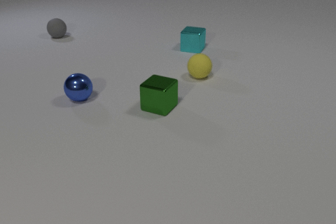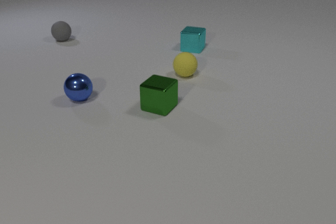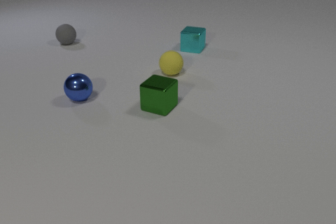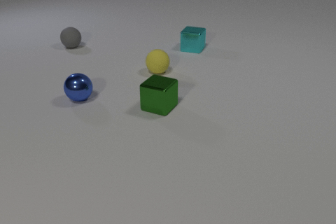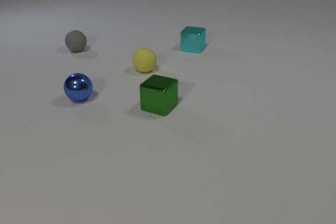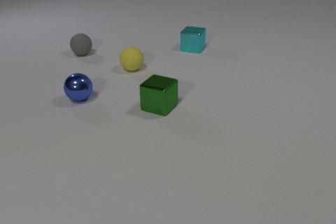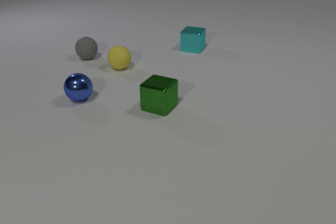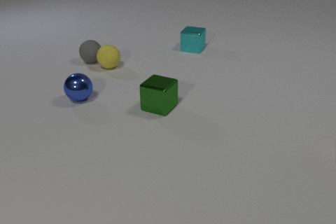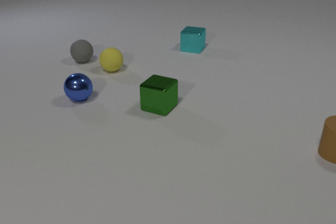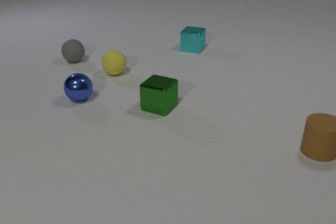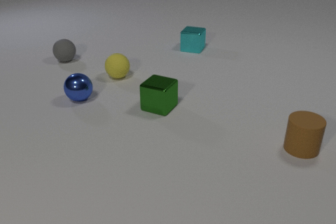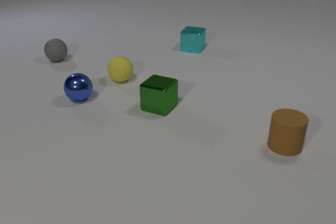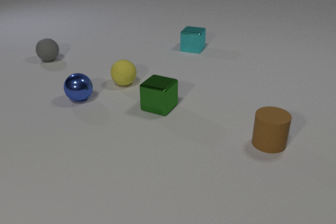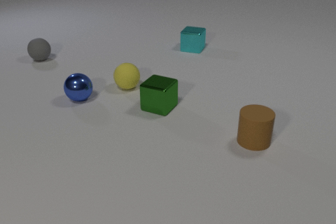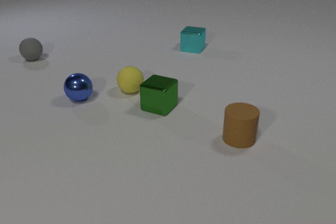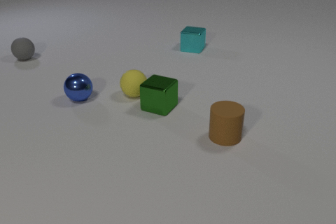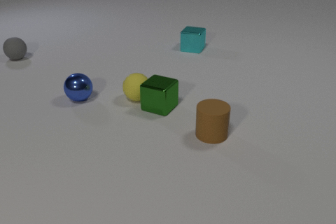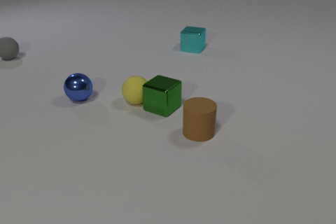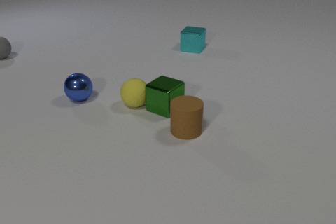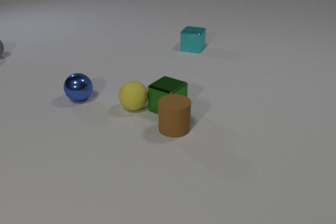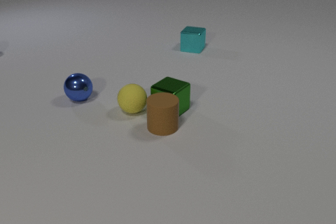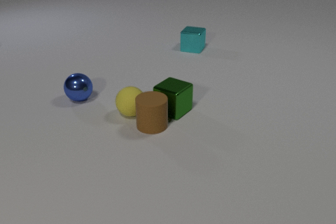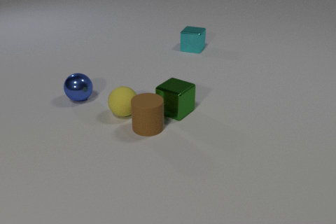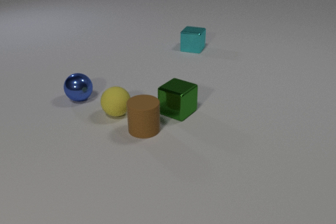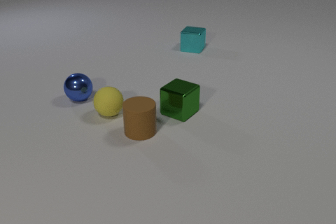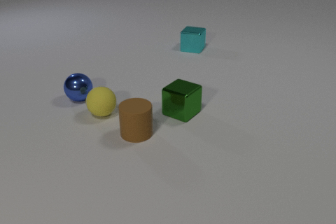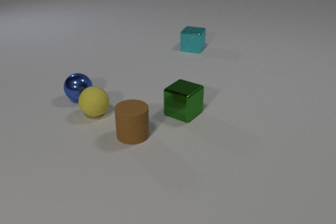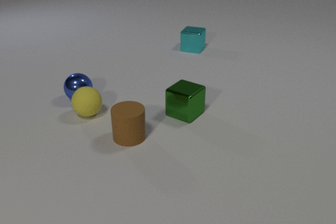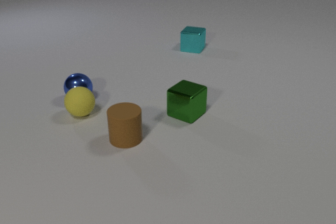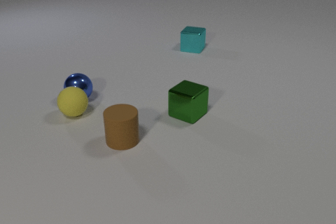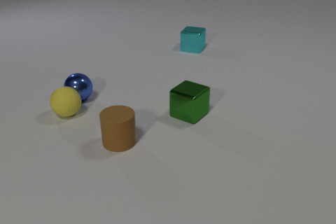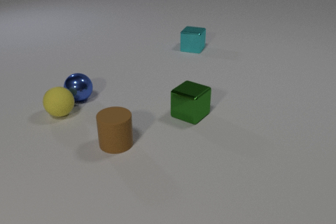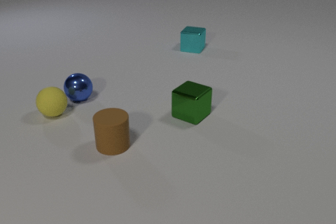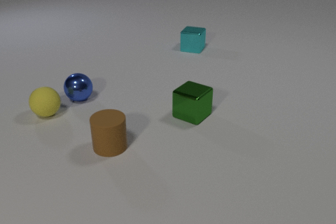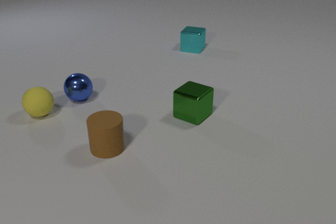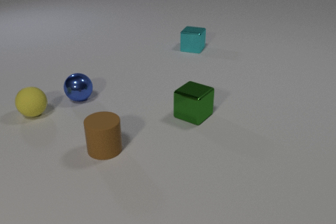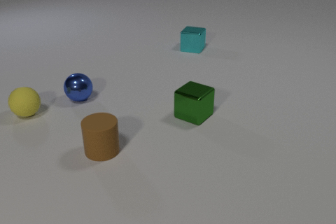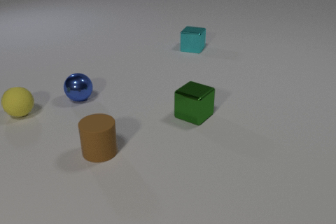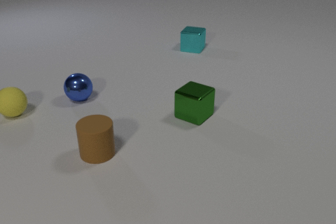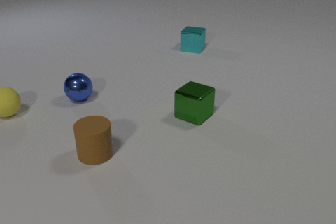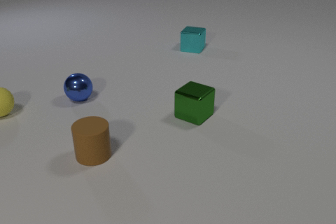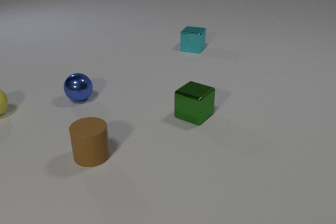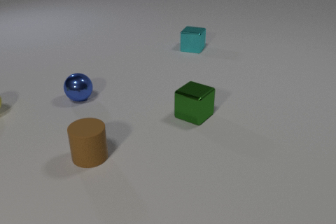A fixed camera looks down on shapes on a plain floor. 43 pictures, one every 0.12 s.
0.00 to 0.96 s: The gray rubber sphere rolls toward the camera. The yellow rubber sphere rolls to the left. The brown rubber cylinder comes in at the right edge, slides to the left. The gray rubber sphere and the yellow rubber sphere collide.
0.96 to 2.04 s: The gray rubber sphere rolls to the left and away from the camera. The yellow rubber sphere rolls toward the camera. The brown rubber cylinder slides to the left. The yellow rubber sphere and the green metal cube collide.
2.04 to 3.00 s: The gray rubber sphere rolls to the left and away from the camera, leaves at the left edge. The yellow rubber sphere rolls to the left and toward the camera. The green metal cube slides to the right and toward the camera. The brown rubber cylinder slides to the left. The green metal cube and the brown rubber cylinder collide. The yellow rubber sphere and the brown rubber cylinder collide.
3.00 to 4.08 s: The yellow rubber sphere rolls to the left. The green metal cube slides to the right. The brown rubber cylinder slides to the left and toward the camera.
4.08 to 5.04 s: The yellow rubber sphere rolls to the left. The brown rubber cylinder slides to the left and toward the camera.
What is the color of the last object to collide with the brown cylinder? yellow.
Are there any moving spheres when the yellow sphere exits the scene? no.
How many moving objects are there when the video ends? 1.
